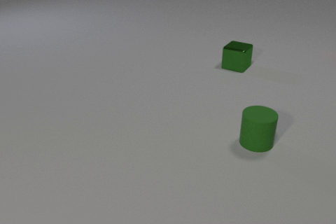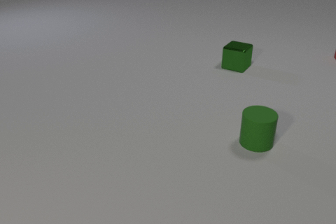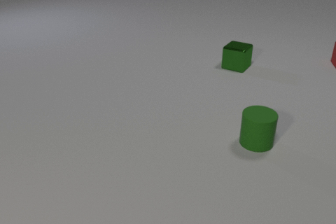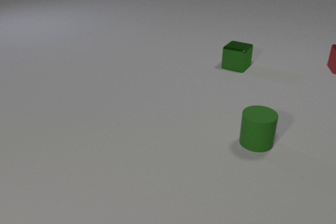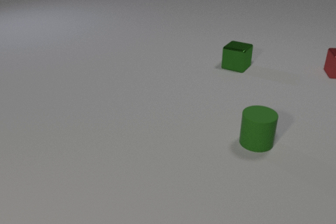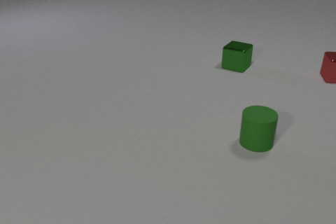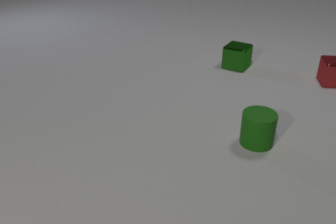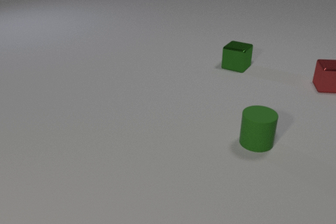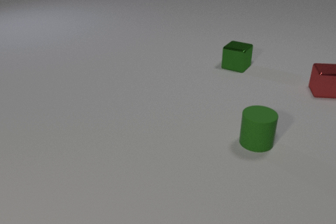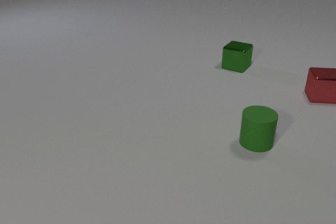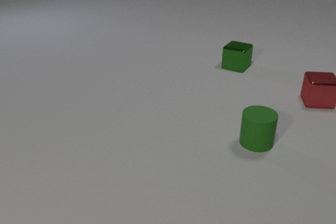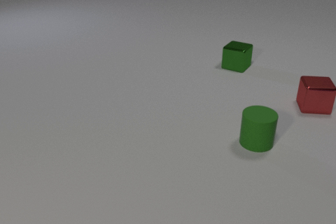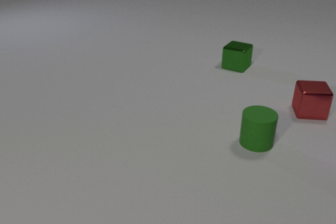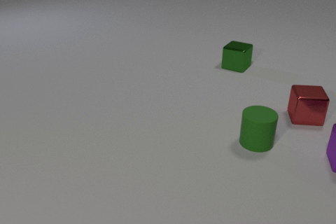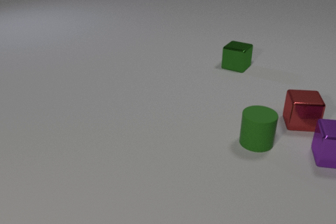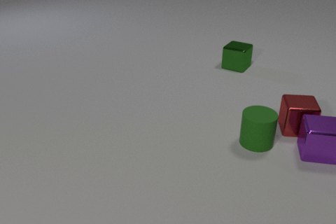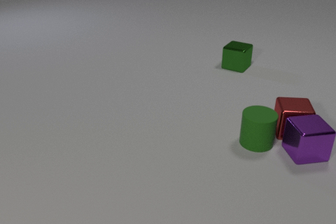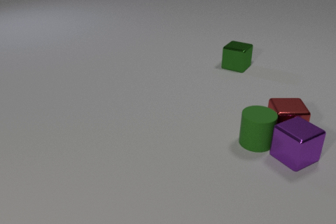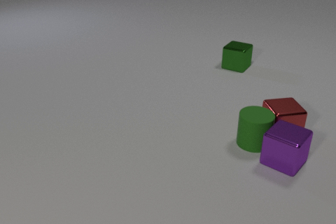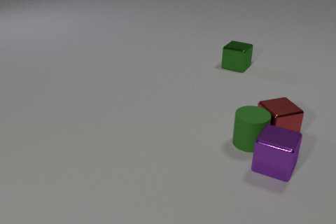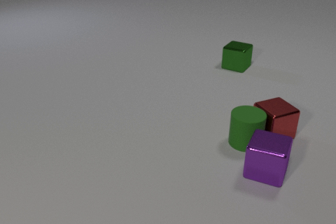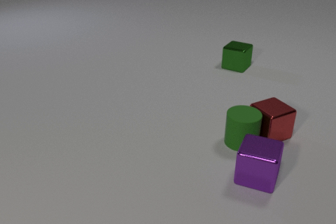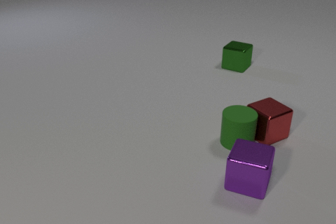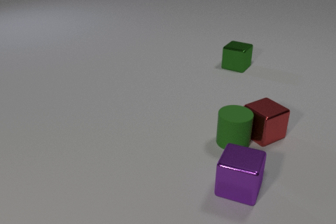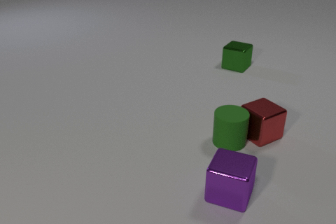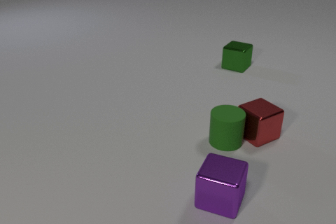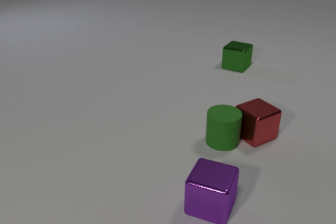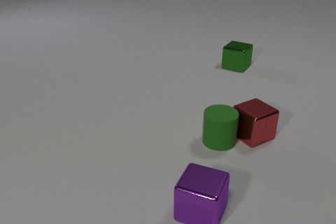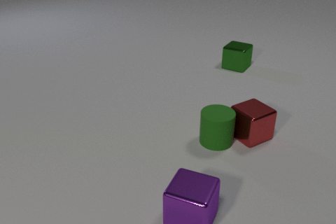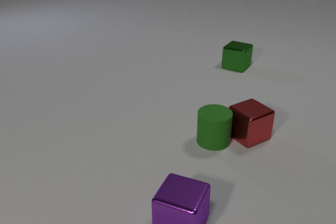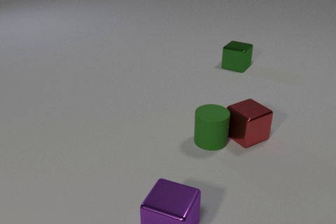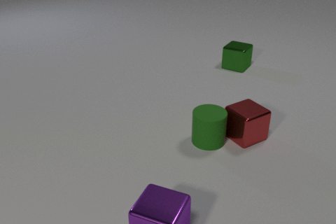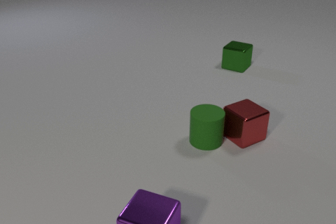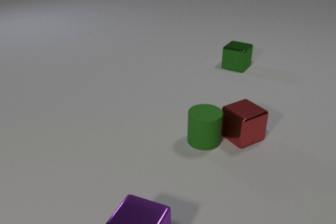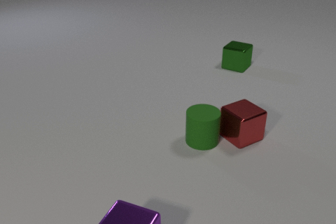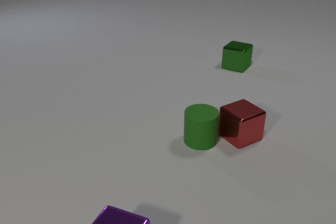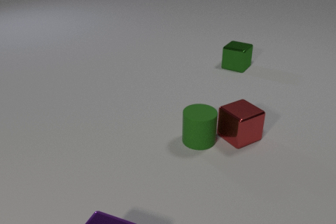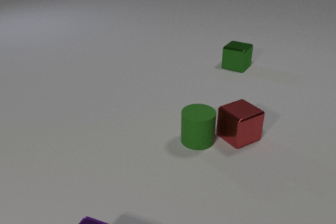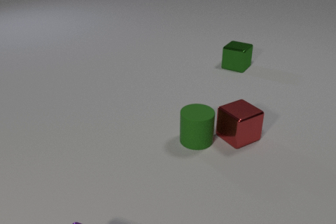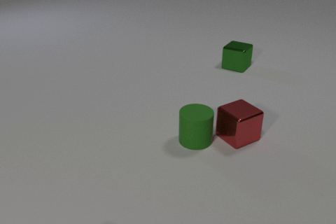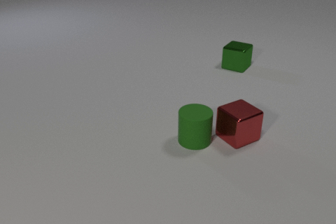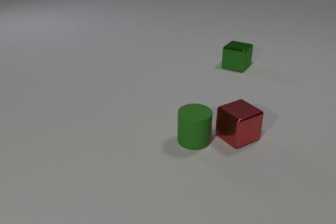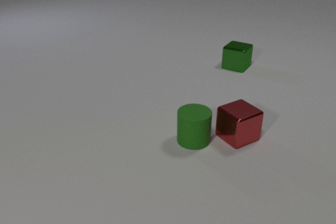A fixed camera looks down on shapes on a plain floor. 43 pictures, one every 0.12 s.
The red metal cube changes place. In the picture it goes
toward the camera.
The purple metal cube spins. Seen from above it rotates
counterclockwise.
0.00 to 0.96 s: The red metal cube comes in at the right edge, slides toward the camera.
0.96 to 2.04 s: The red metal cube slides toward the camera. The purple metal cube comes in at the right edge, slides to the left, spins so that its near face slides to the right, counterclockwise seen from above. The red metal cube and the purple metal cube collide. The red metal cube and the green rubber cylinder collide.
2.04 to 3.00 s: The red metal cube slides to the left and toward the camera, spins counterclockwise seen from above by about 30 degrees, its near face sliding to the right. The purple metal cube slides toward the camera and to the left, spins counterclockwise seen from above by about 30 degrees, its near face sliding to the right. The green rubber cylinder slides to the left. The purple metal cube and the green rubber cylinder collide.
3.00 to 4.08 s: The red metal cube slides to the left. The purple metal cube slides to the left and toward the camera. The green rubber cylinder slides to the left.
4.08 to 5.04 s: The purple metal cube slides to the left and toward the camera, leaves at the bottom edge. The green rubber cylinder slides to the left.
Are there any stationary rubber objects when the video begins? yes.
How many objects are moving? 3.
How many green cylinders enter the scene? 0.
